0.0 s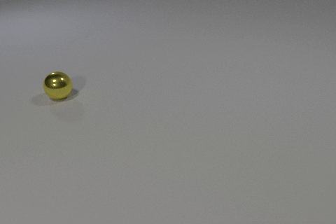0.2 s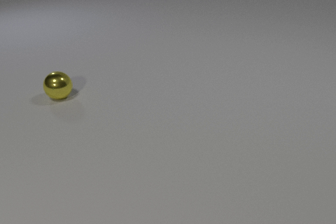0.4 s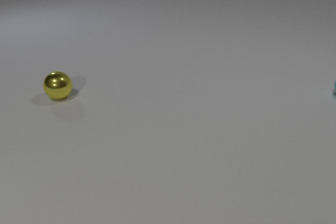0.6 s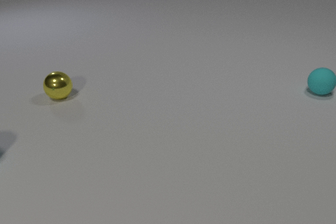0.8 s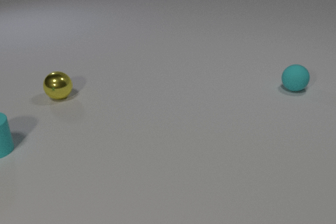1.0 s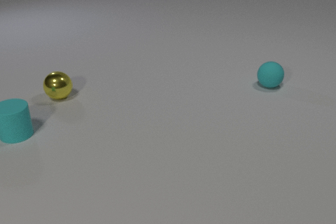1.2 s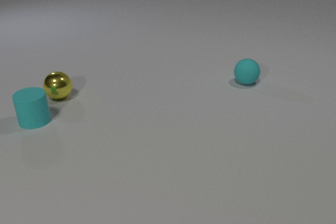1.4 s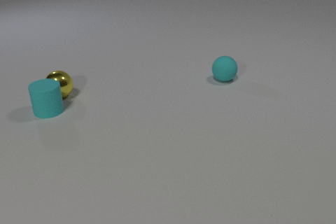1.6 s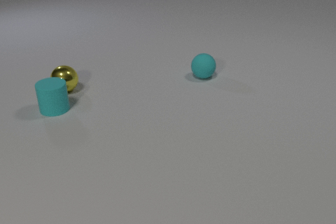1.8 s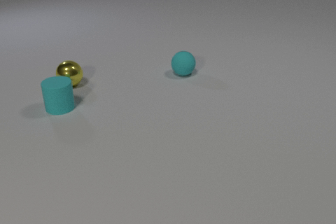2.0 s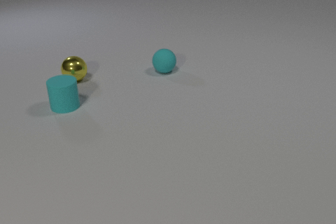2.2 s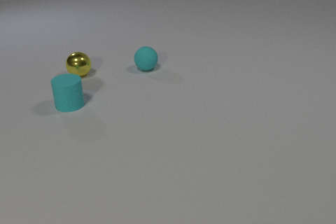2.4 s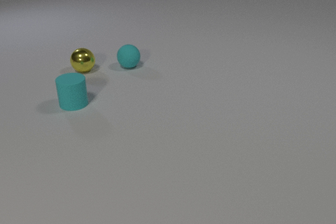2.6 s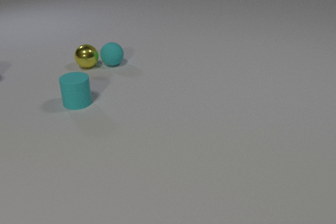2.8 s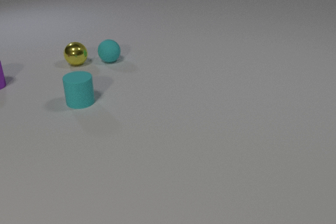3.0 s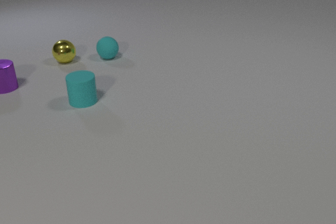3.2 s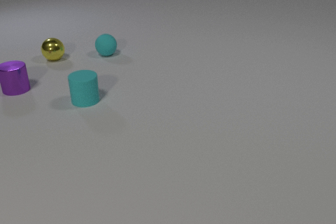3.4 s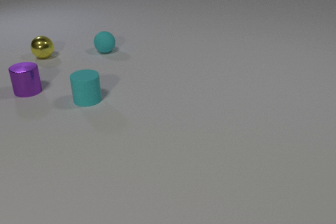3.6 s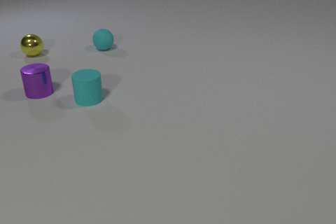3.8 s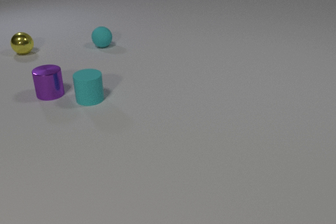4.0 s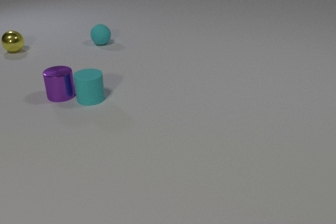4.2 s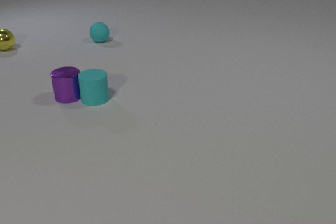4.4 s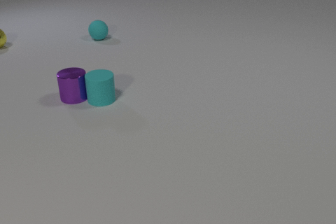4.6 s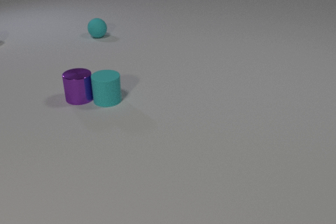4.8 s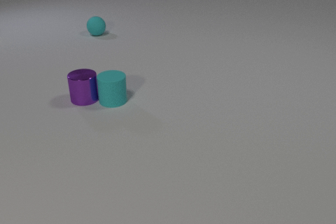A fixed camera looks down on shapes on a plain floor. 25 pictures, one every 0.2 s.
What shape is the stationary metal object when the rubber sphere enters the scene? sphere.
How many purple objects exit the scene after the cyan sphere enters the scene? 0.
How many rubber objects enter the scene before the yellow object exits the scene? 2.
0.0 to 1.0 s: The cyan rubber cylinder comes in at the left edge, slides to the right and away from the camera. The cyan rubber sphere comes in at the right edge, rolls to the left.
1.0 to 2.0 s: The cyan rubber cylinder slides to the right and away from the camera. The yellow metal sphere rolls away from the camera and to the right. The cyan rubber sphere rolls to the left. The cyan rubber cylinder and the yellow metal sphere collide.
2.0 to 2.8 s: The cyan rubber cylinder slides to the right. The yellow metal sphere rolls away from the camera. The purple metal cylinder comes in at the left edge. The cyan rubber sphere rolls to the left and away from the camera. The yellow metal sphere and the cyan rubber sphere collide.
2.8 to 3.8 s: The cyan rubber cylinder slides to the right. The yellow metal sphere rolls to the left and away from the camera. The purple metal cylinder slides to the right and toward the camera. The cyan rubber sphere rolls away from the camera.
3.8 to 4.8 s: The cyan rubber cylinder slides to the right. The yellow metal sphere rolls away from the camera and to the left, leaves at the left edge. The purple metal cylinder slides to the right and toward the camera. The cyan rubber sphere rolls away from the camera. The cyan rubber cylinder and the purple metal cylinder collide.
